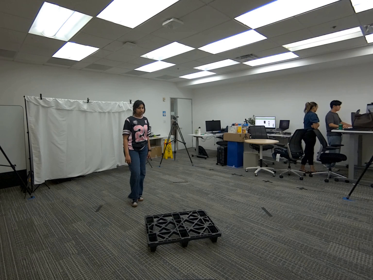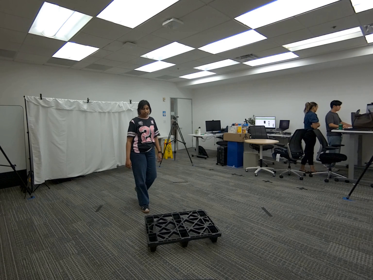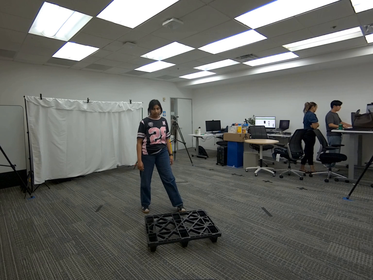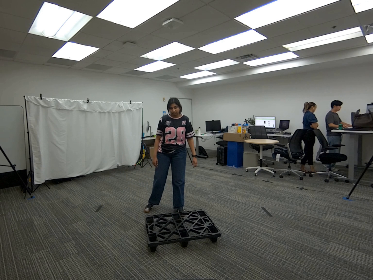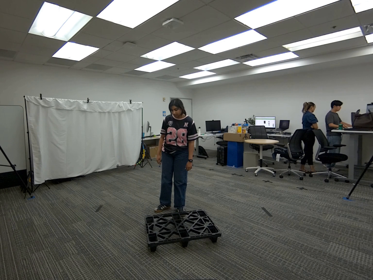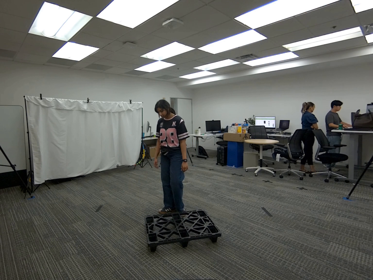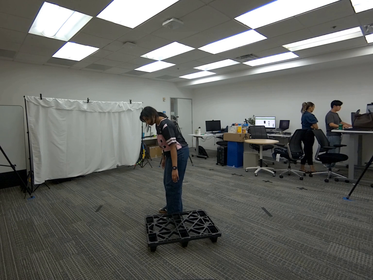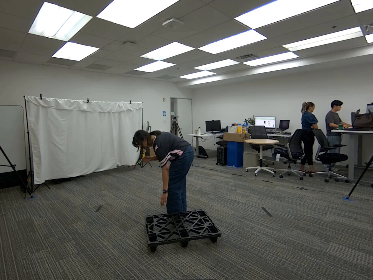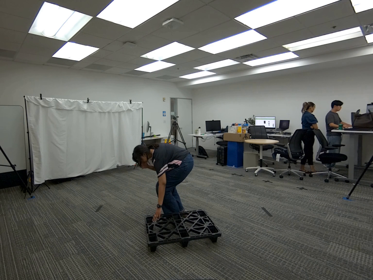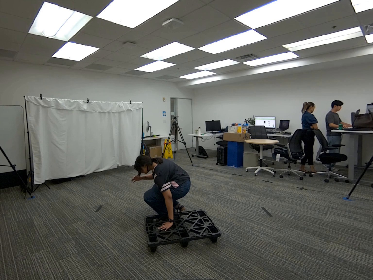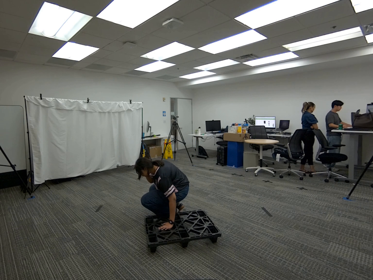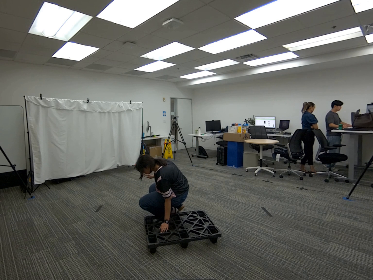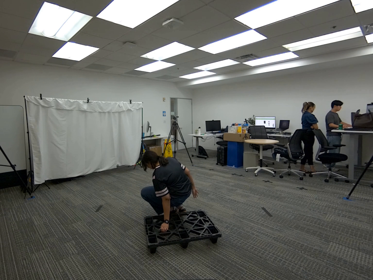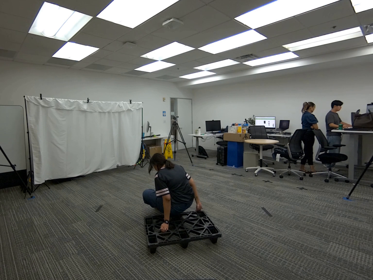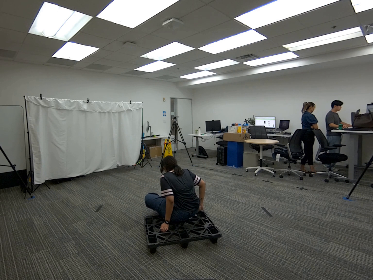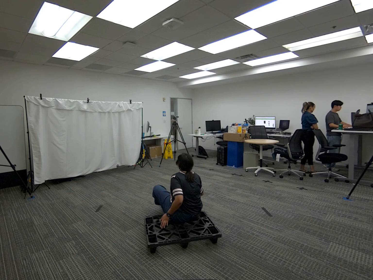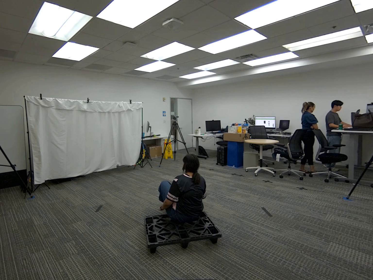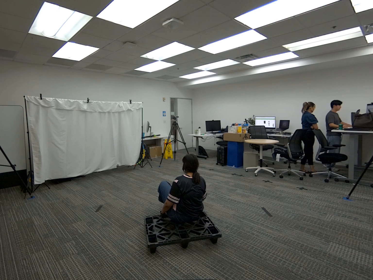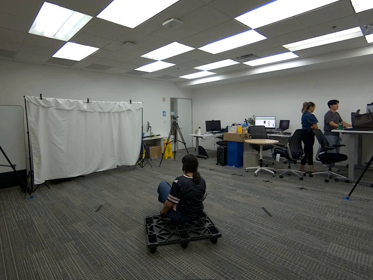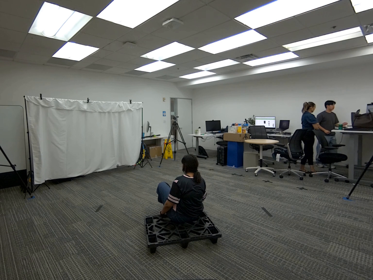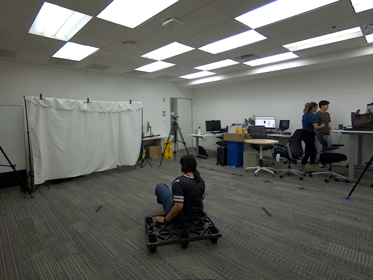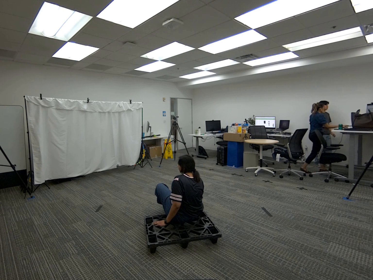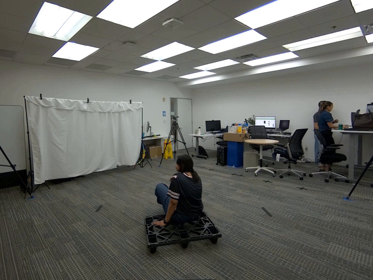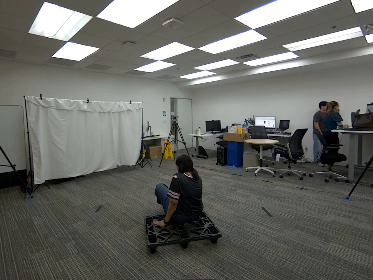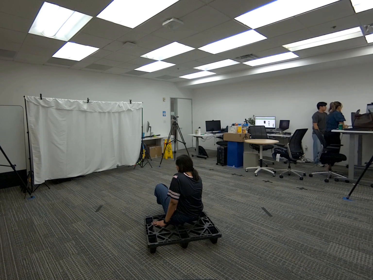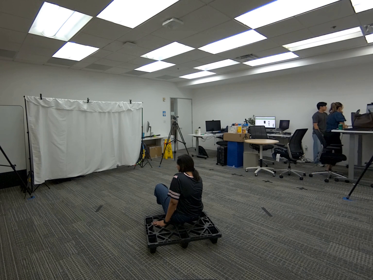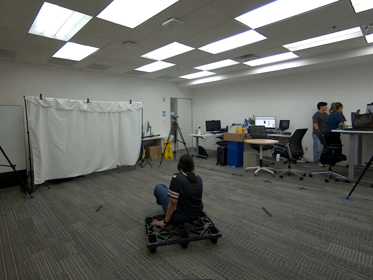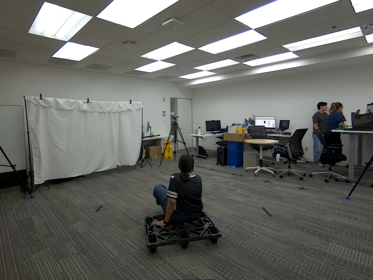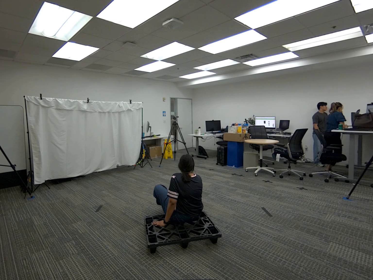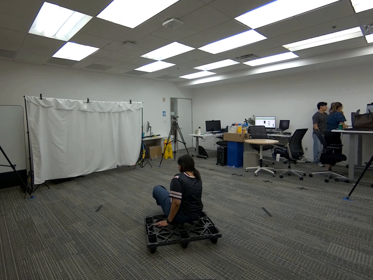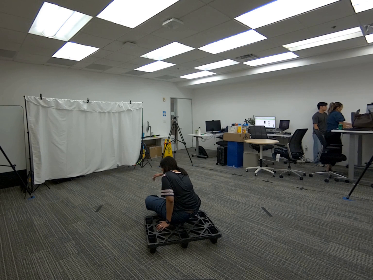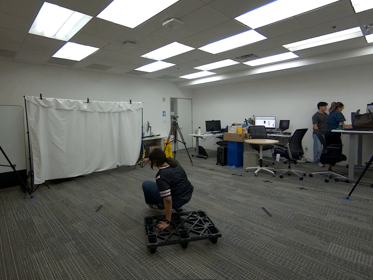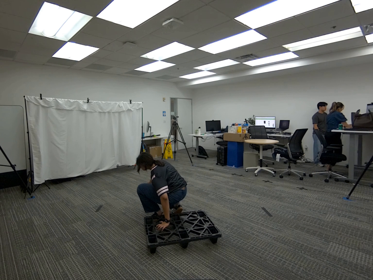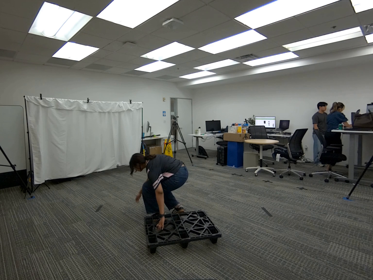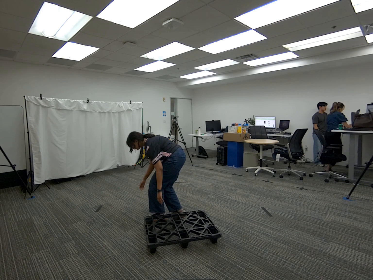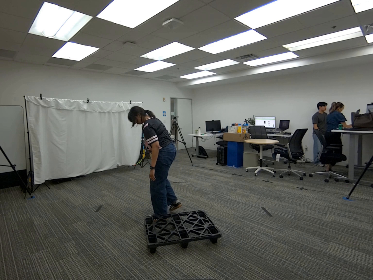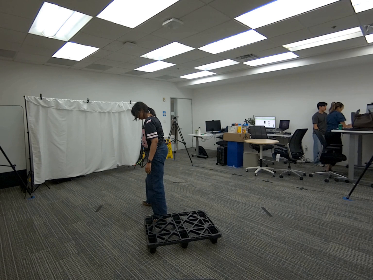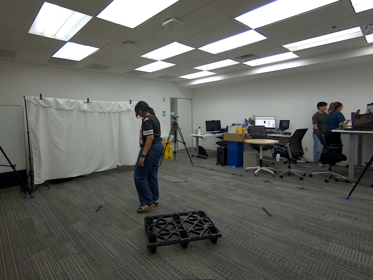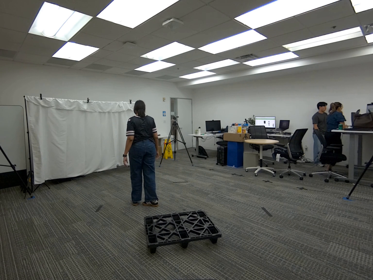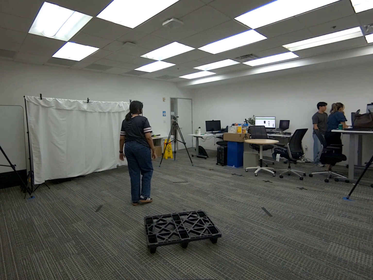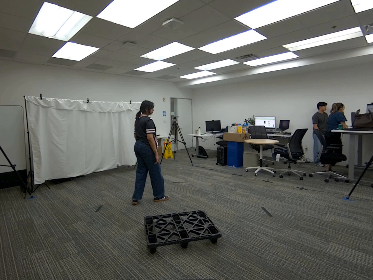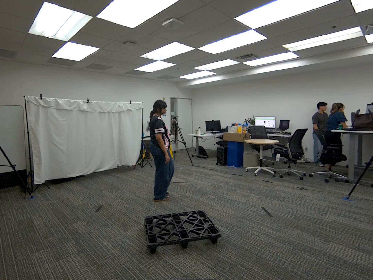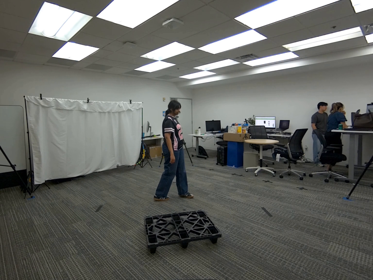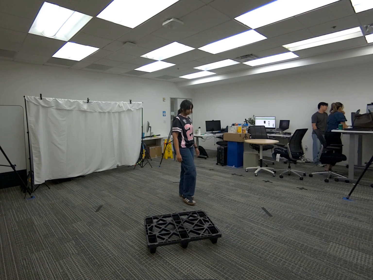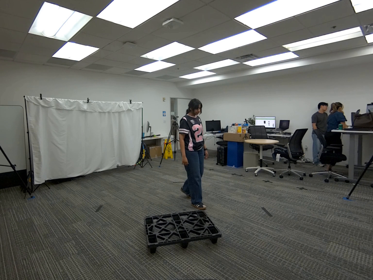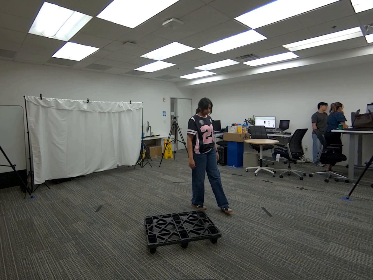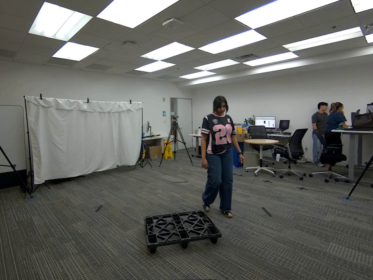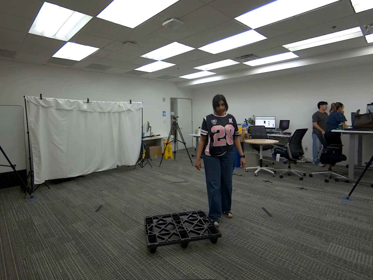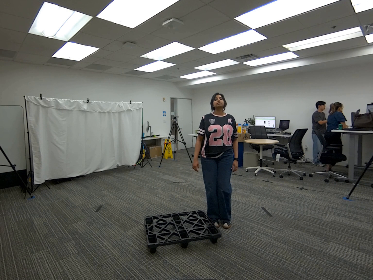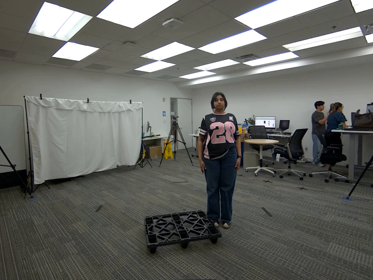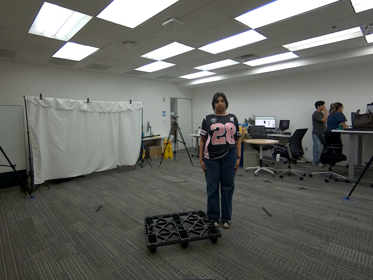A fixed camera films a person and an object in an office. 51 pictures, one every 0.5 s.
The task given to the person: Walk over to the platform on the ground and sit on the platform. Stand up when complete.
